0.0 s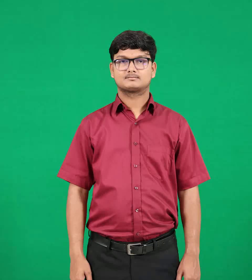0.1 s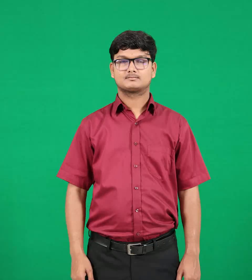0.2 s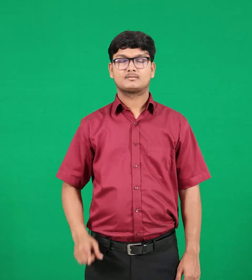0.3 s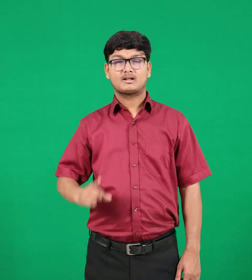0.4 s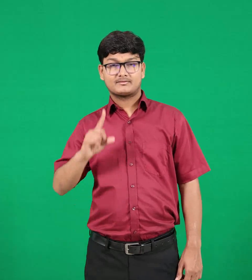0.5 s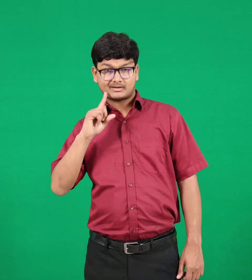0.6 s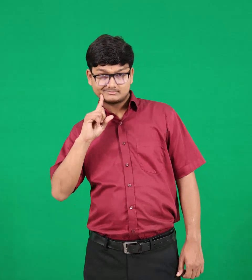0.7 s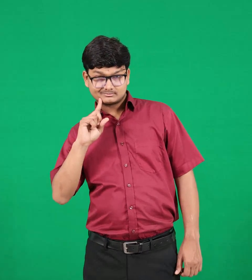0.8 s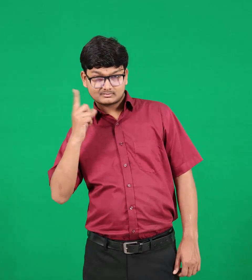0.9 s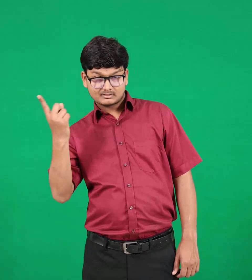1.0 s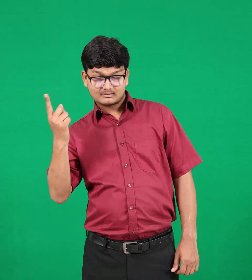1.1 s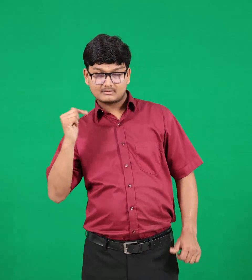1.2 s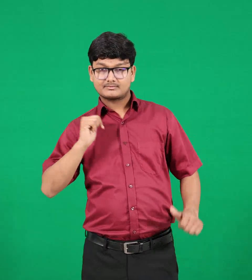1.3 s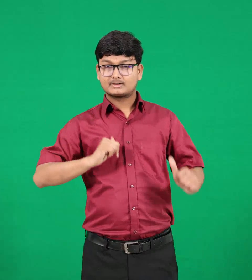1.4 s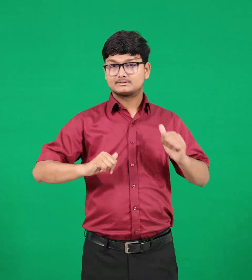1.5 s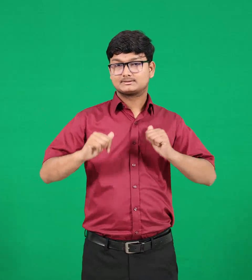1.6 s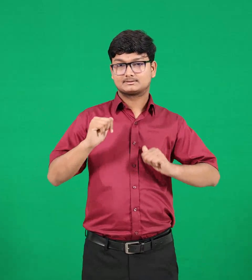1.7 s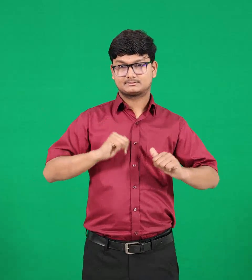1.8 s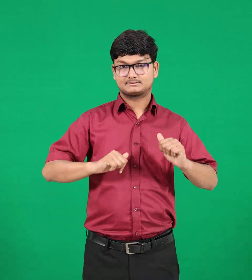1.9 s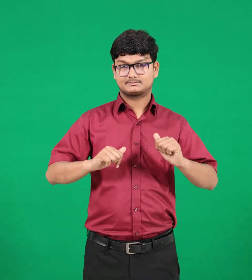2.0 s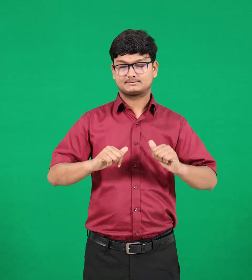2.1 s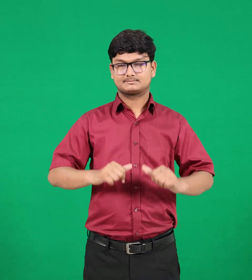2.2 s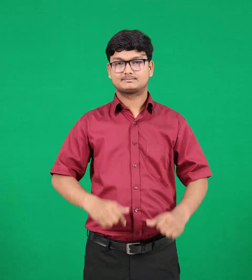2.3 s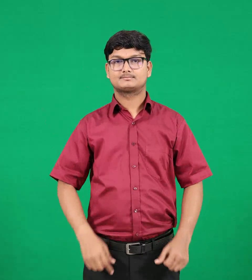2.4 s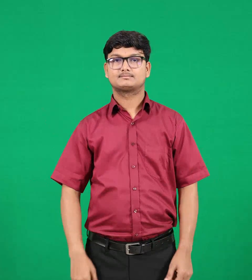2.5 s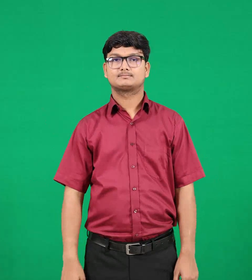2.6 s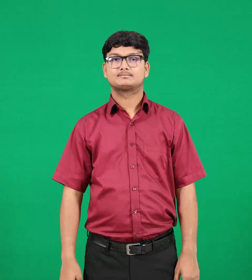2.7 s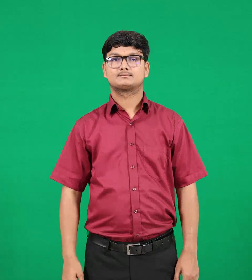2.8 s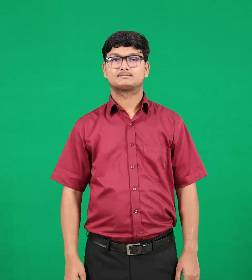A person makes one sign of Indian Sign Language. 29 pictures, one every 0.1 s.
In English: fashion
